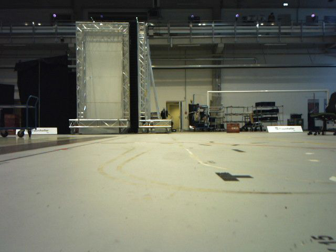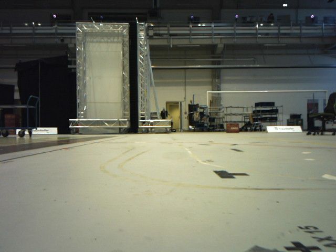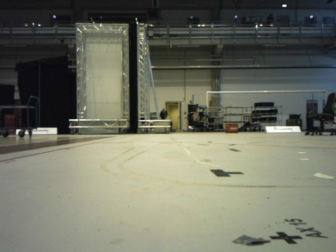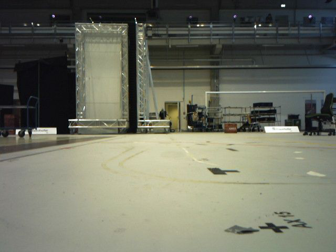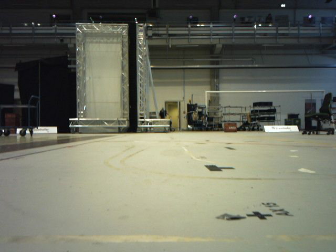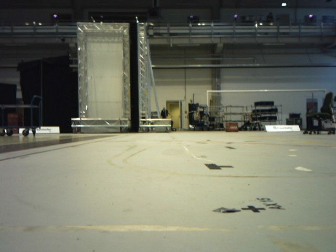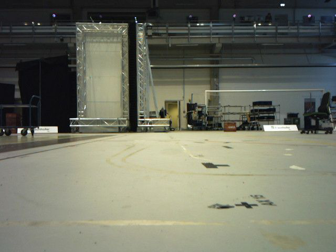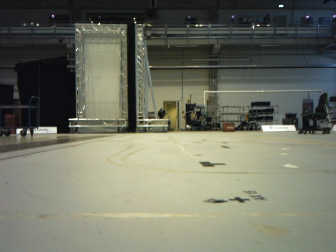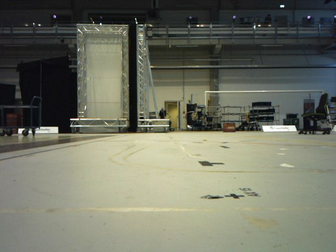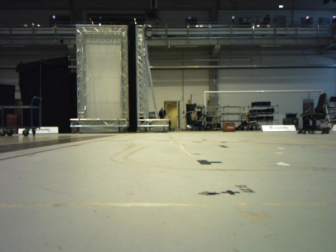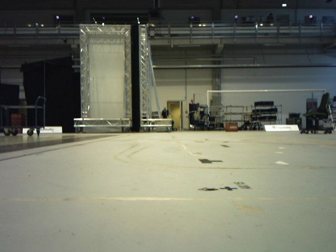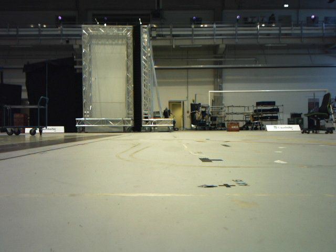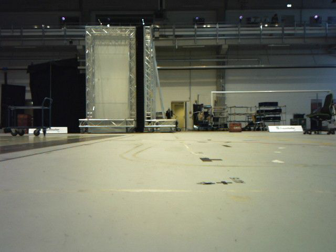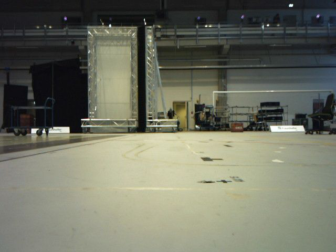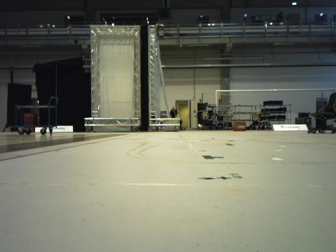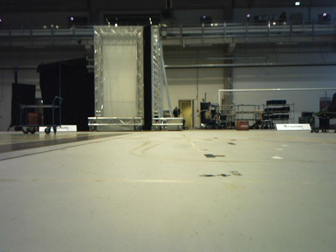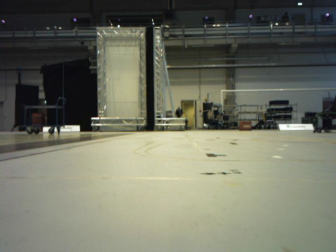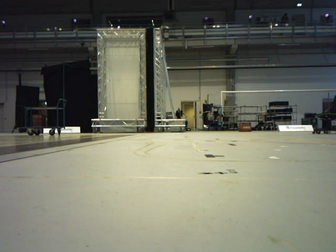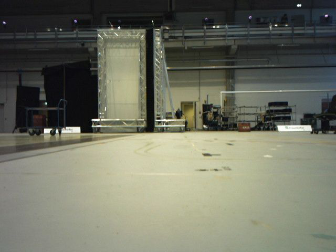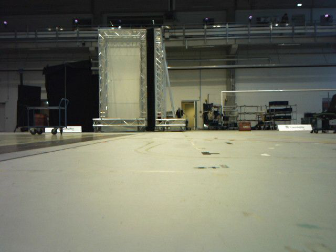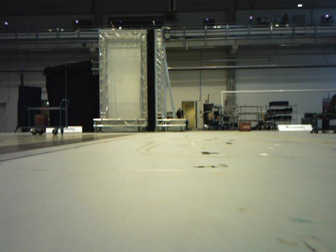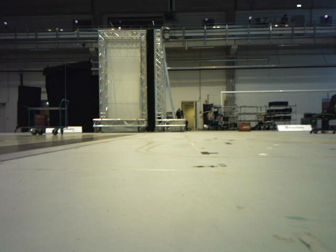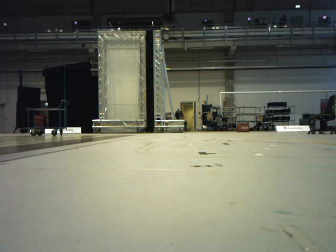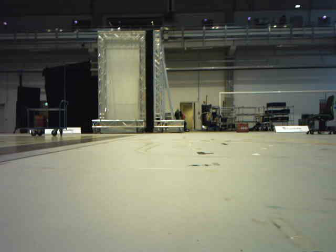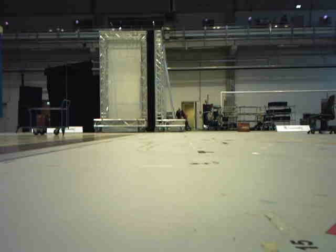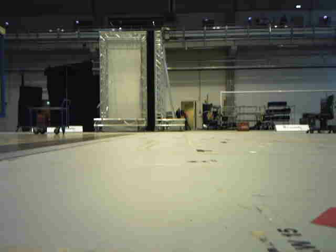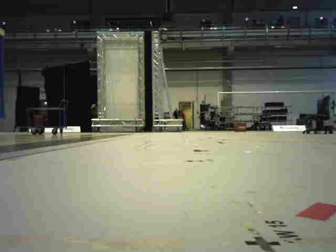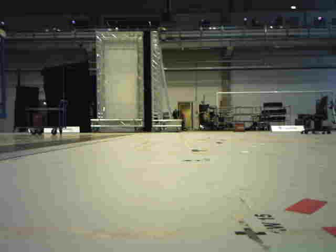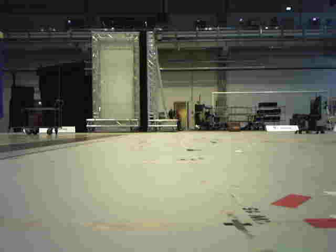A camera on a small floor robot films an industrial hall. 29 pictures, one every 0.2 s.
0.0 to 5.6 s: The camera travels backward, about 1.2 m, so what stands in front gets smaller.
The film runs backward here.
